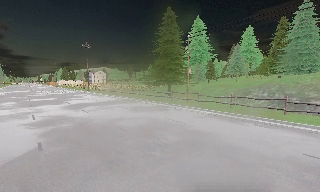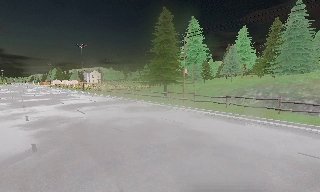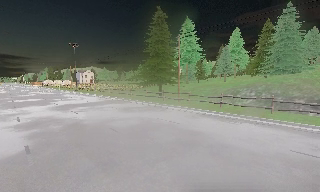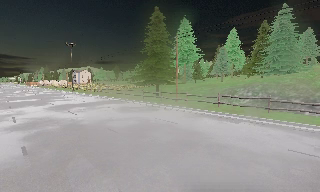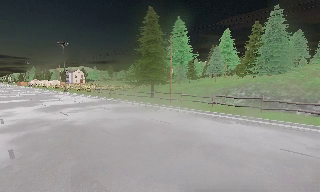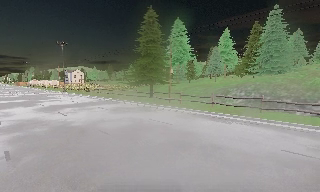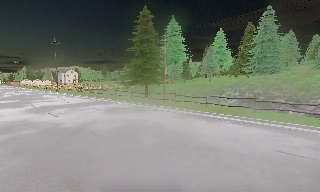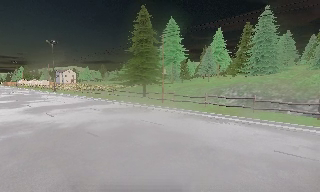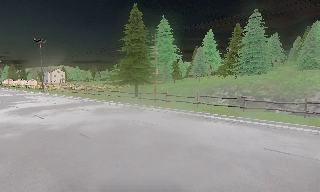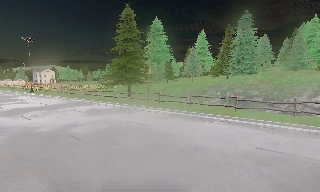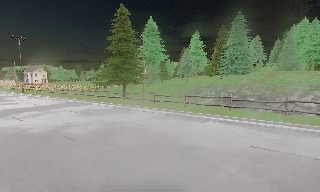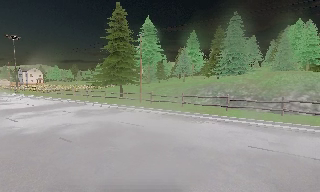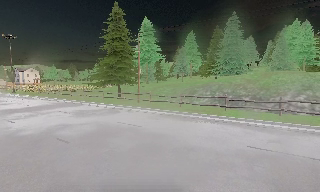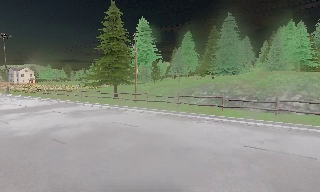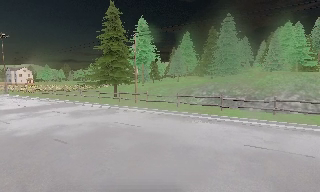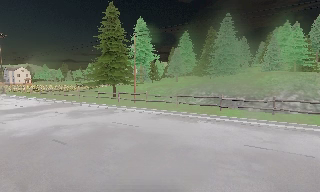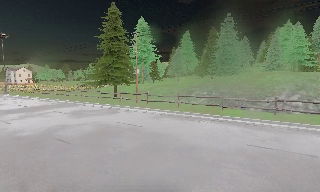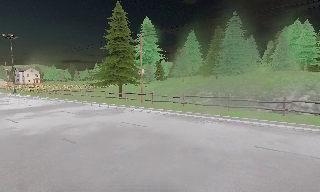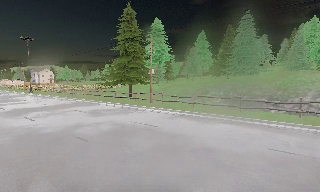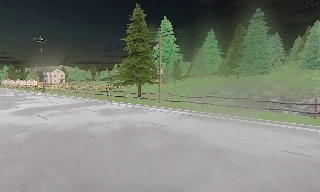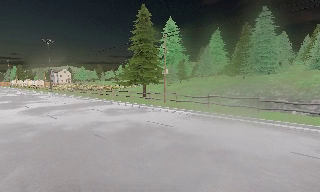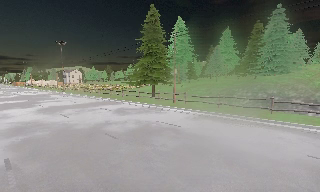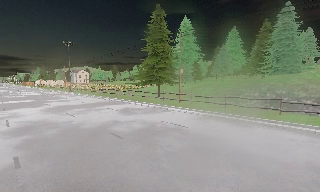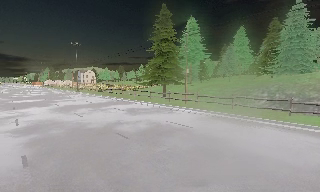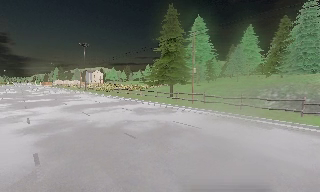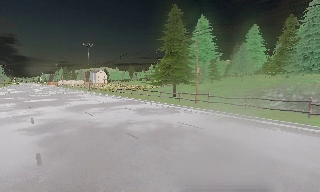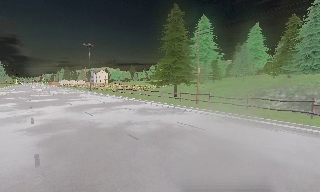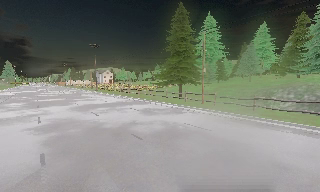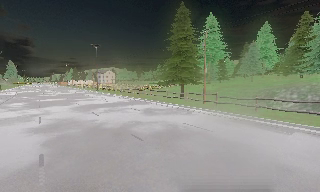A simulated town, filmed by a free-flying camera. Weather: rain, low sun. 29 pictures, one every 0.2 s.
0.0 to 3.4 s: The camera swings to its right by about 20 degrees, and the scene slides to the left. It travels forward and to its left, about 1 m, so what stands in front looms larger.
3.4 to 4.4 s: The camera pans to its left, which is counterclockwise from overhead, by about 15 degrees.
4.4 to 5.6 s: The camera shifts only a little, or ends up much as it began.
The film runs forward here.
